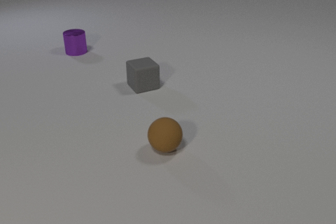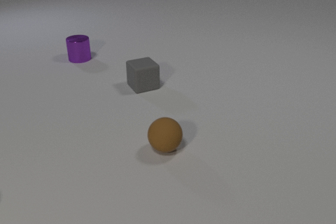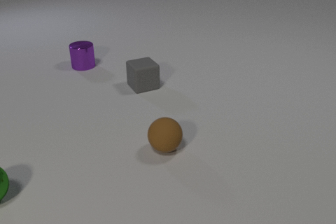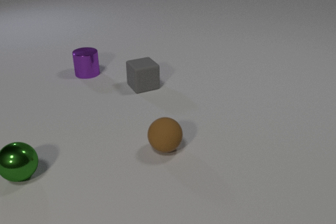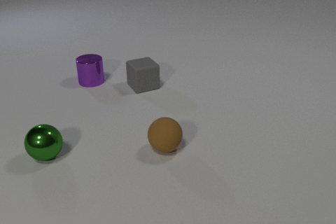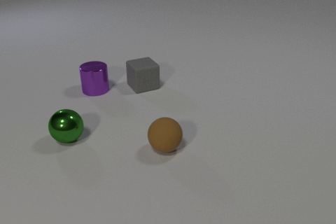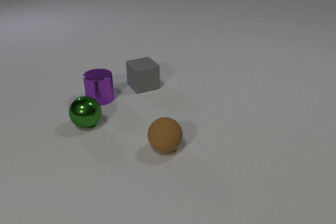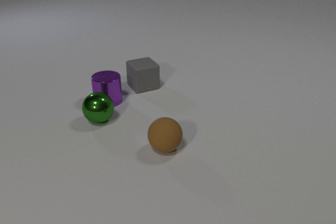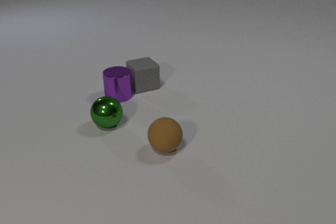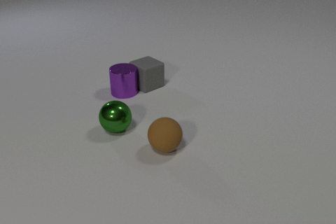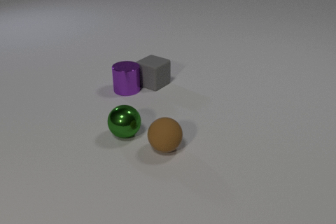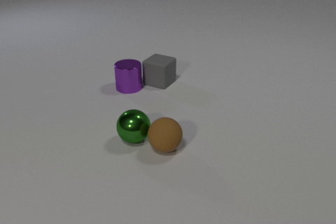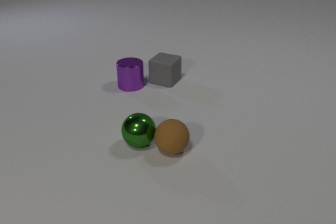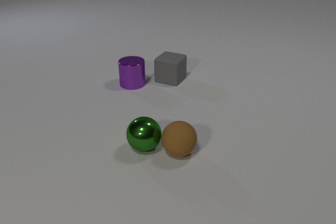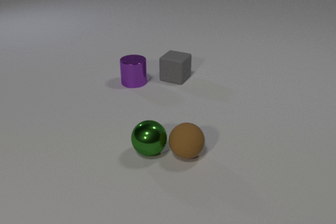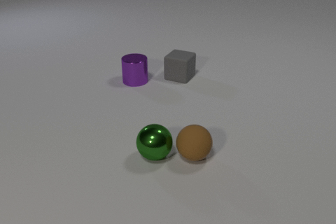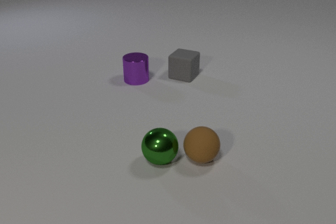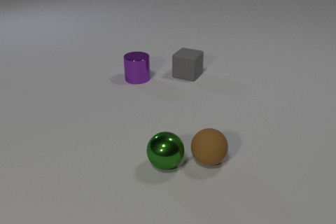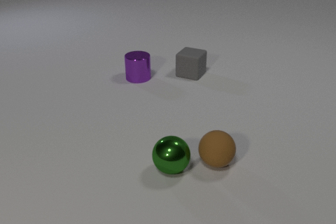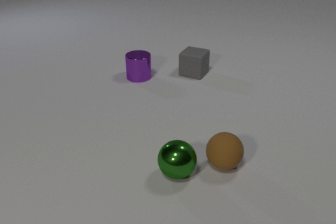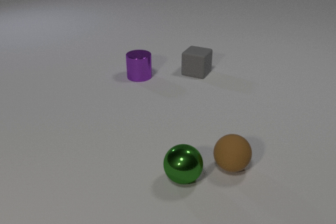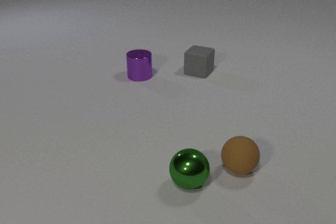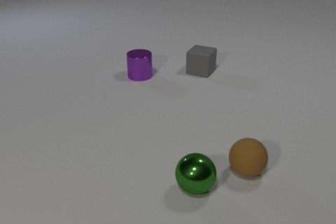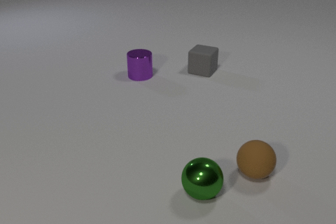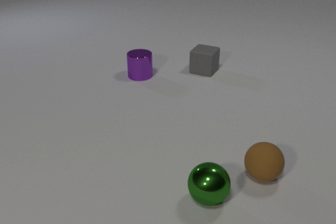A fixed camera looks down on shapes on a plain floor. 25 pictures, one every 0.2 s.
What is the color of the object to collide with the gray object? purple.
How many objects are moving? 4.
What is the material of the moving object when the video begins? metal.
0.0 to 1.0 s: The purple metal cylinder slides toward the camera. The green metal sphere comes in at the left edge, rolls to the right and away from the camera.
1.0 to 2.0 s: The purple metal cylinder slides to the right. The green metal sphere rolls to the right. The gray rubber cube slides to the right, spins so that its near face slides to the right, counterclockwise seen from above. The purple metal cylinder and the green metal sphere collide. The purple metal cylinder and the gray rubber cube collide.
2.0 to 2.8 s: The purple metal cylinder slides away from the camera and to the right. The green metal sphere rolls toward the camera and to the right. The gray rubber cube slides to the right and away from the camera. The brown rubber sphere rolls to the right and toward the camera. The green metal sphere and the brown rubber sphere collide.
2.8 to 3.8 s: The purple metal cylinder slides away from the camera. The green metal sphere rolls toward the camera and to the right. The gray rubber cube slides to the right and away from the camera. The brown rubber sphere rolls to the right.
3.8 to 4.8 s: The green metal sphere rolls toward the camera and to the right. The gray rubber cube slides to the right and away from the camera. The brown rubber sphere rolls to the right.
